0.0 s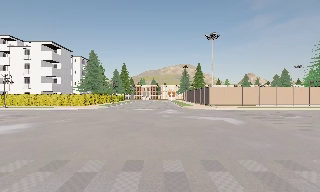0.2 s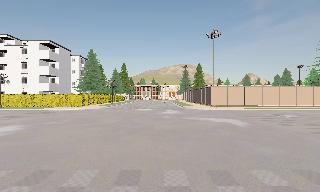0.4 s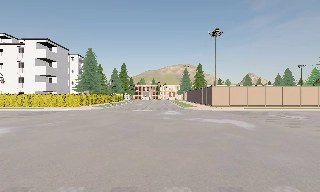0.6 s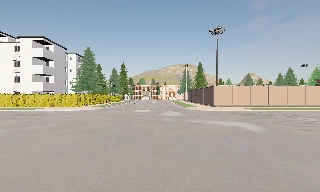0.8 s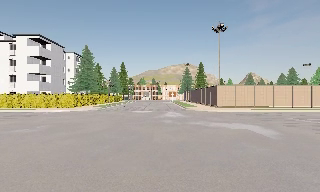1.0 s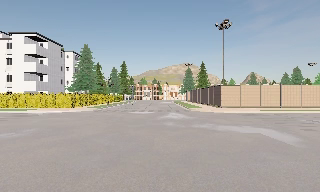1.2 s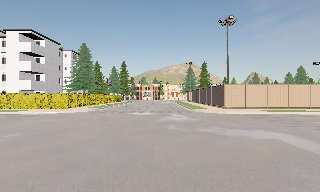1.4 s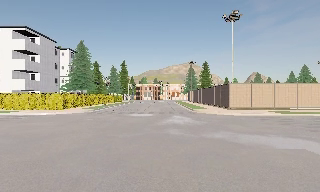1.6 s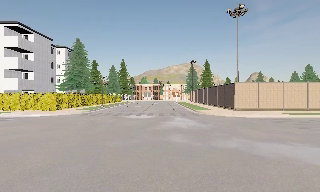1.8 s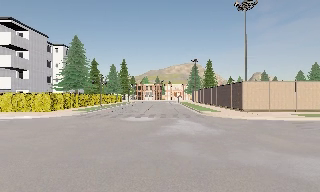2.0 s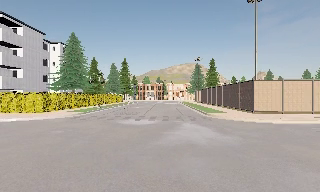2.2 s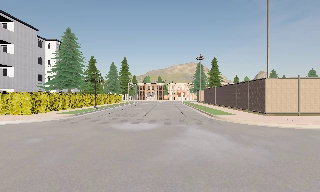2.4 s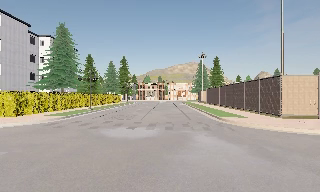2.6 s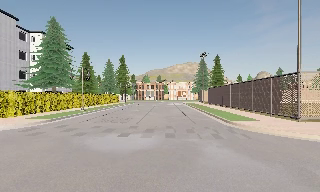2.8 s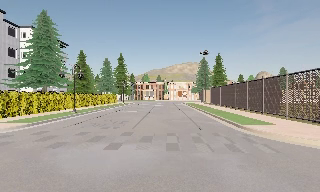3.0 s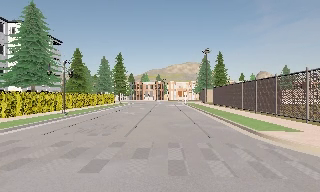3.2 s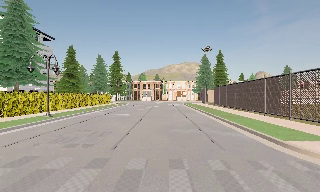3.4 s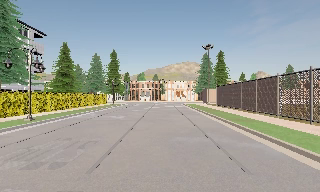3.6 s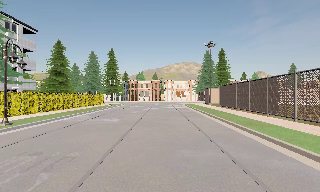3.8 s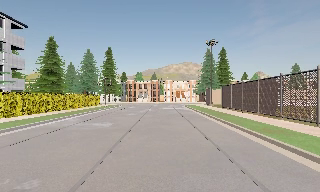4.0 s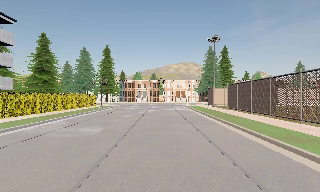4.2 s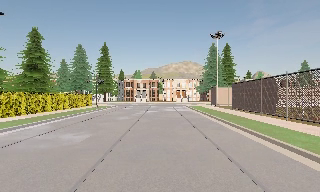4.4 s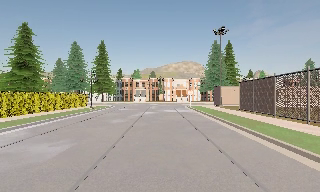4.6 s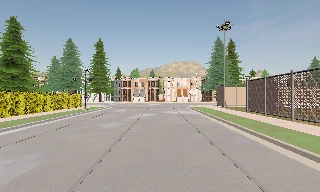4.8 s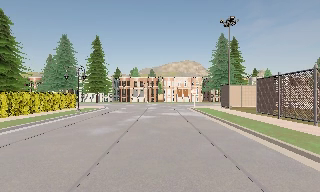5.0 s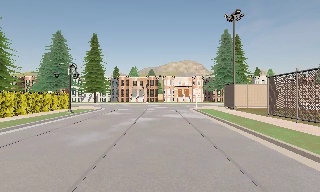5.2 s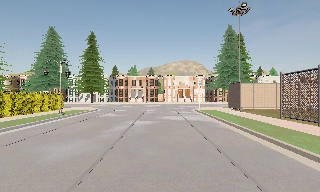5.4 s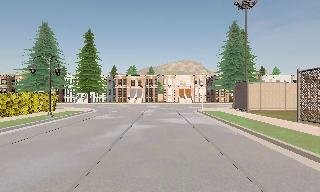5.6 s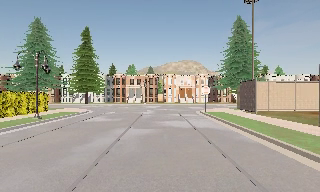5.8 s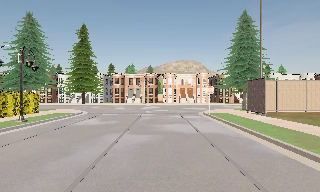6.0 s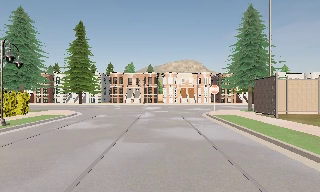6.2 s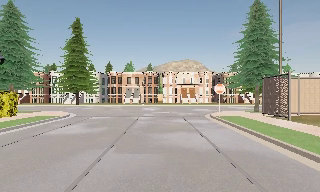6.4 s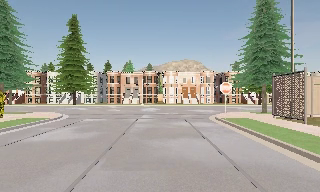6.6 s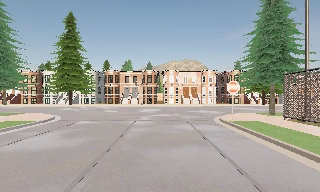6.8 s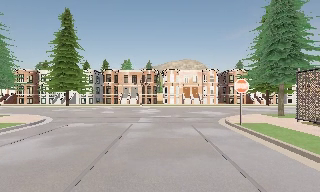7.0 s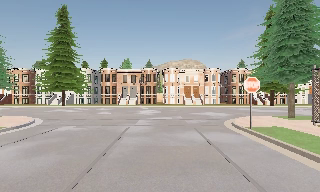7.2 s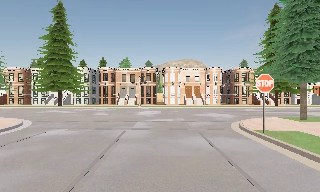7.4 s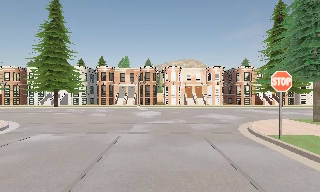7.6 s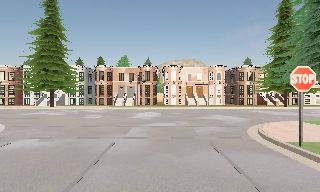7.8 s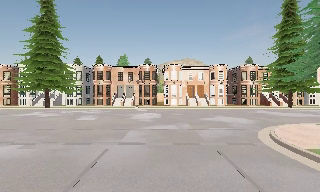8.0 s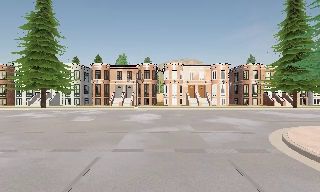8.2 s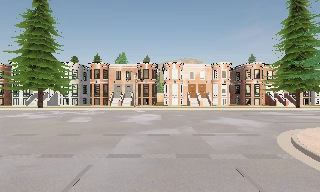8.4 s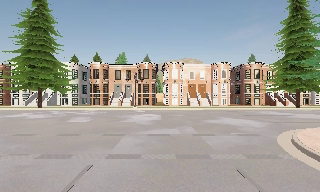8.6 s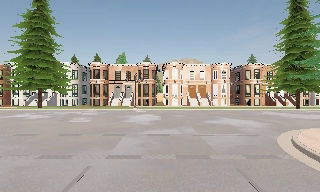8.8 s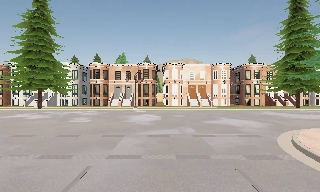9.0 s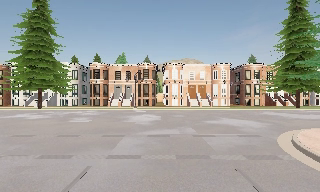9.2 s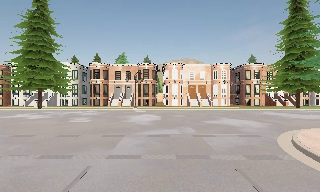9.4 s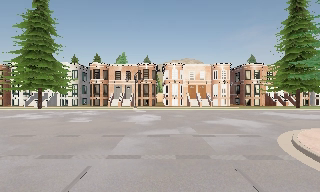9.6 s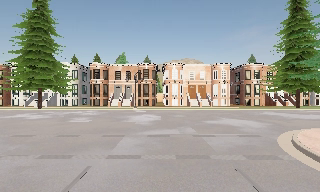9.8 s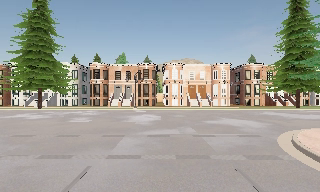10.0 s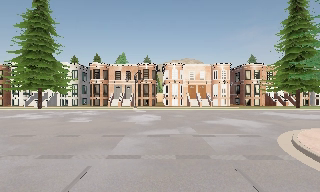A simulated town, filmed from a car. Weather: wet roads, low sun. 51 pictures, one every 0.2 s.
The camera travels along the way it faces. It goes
forward.
0.0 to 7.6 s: The camera travels forward, about 50 m, so what stands in front looms larger.
7.6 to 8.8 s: The camera travels forward, about 2 m, so what stands in front looms larger. It loses speed.
8.8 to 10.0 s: The camera keeps its place and its aim.
The film runs forward here.
